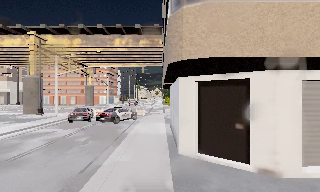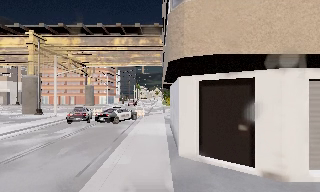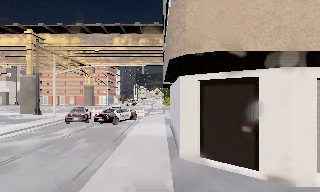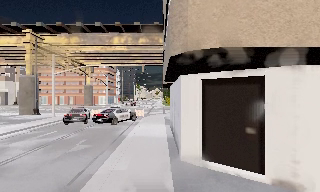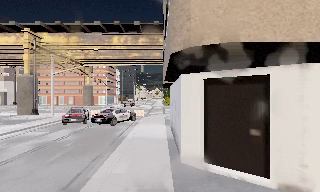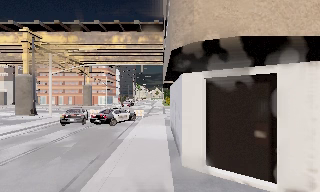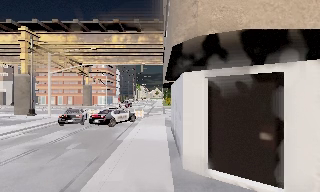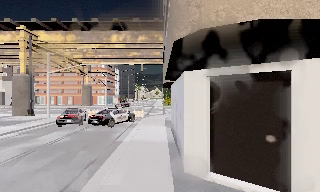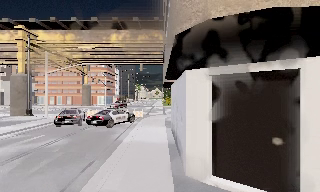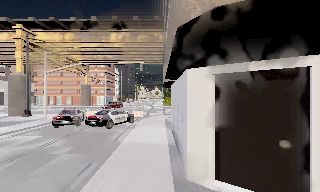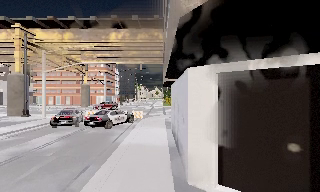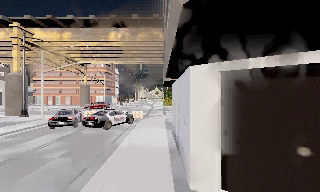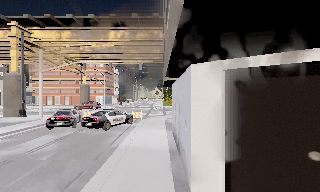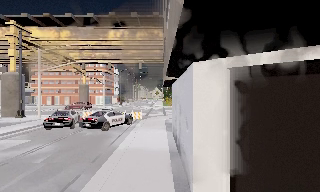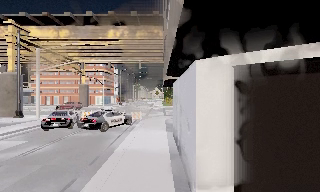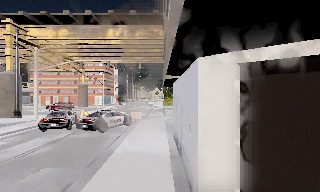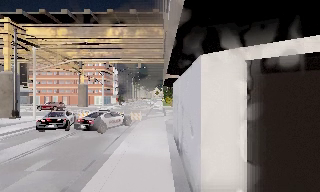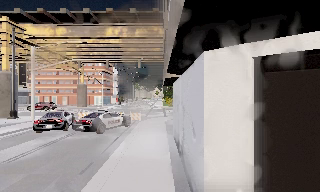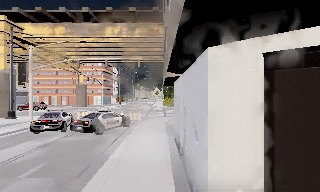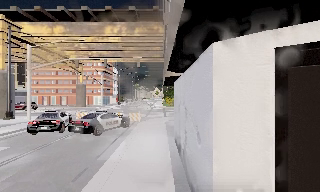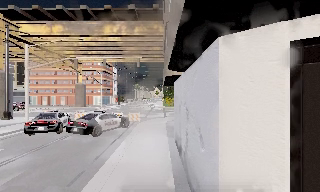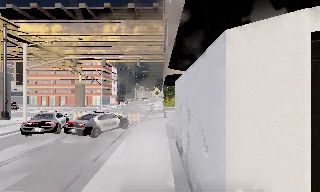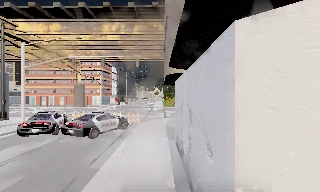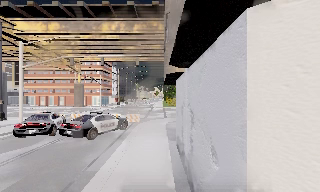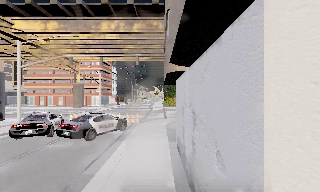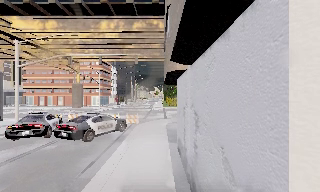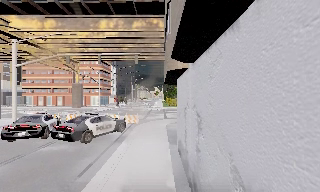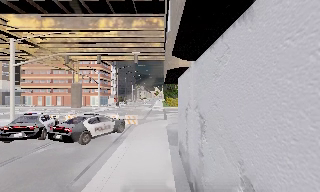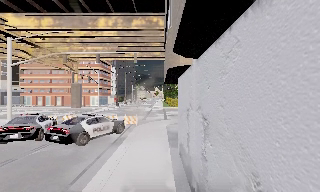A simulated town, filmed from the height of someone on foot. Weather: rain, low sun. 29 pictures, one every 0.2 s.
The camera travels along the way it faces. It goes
forward.
0.0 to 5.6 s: The camera travels forward, about 7 m, so what stands in front looms larger.
The film runs forward here.
